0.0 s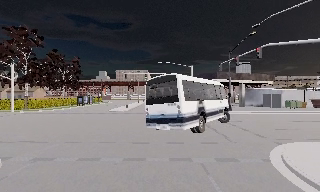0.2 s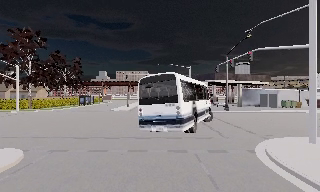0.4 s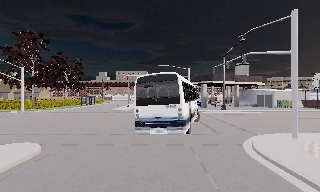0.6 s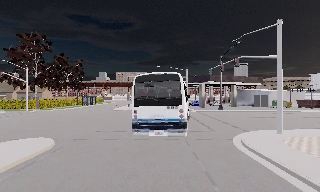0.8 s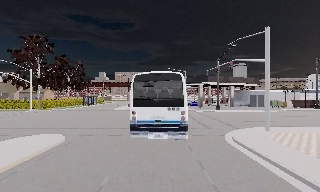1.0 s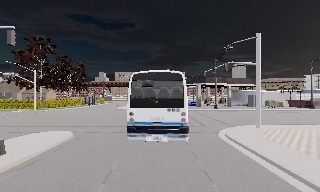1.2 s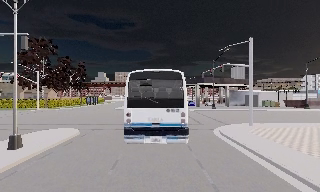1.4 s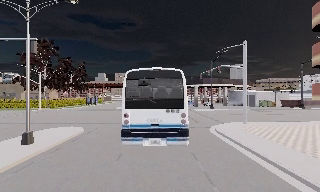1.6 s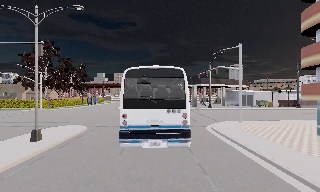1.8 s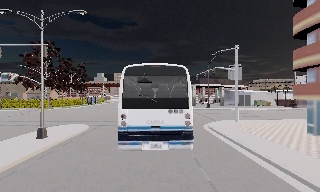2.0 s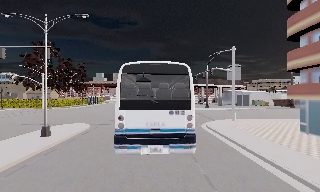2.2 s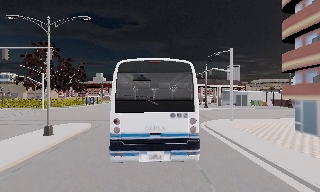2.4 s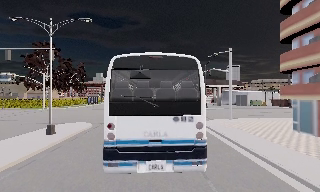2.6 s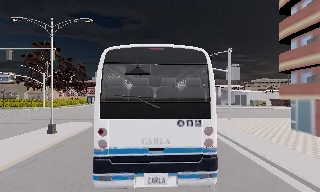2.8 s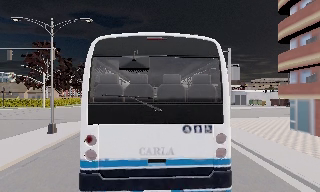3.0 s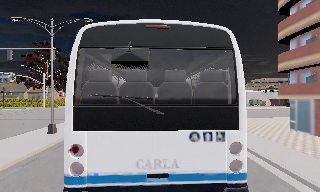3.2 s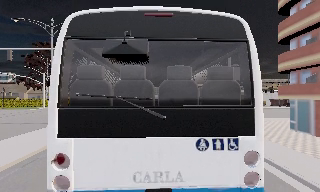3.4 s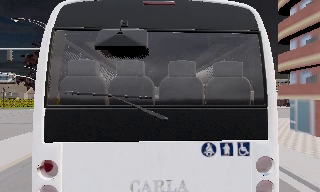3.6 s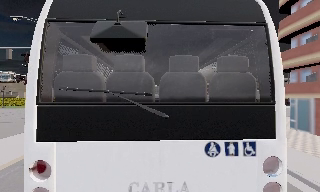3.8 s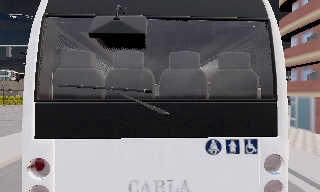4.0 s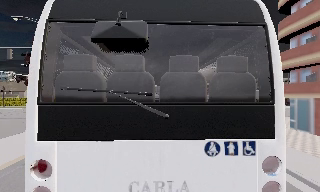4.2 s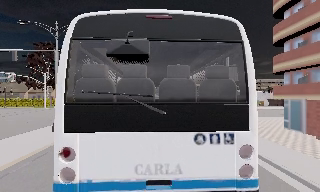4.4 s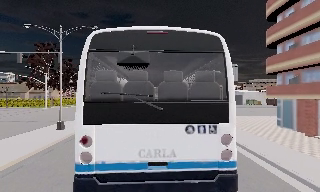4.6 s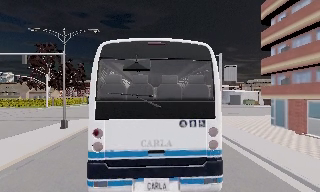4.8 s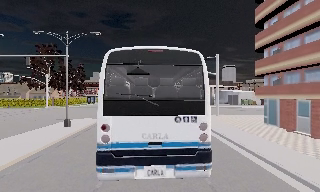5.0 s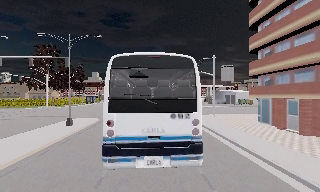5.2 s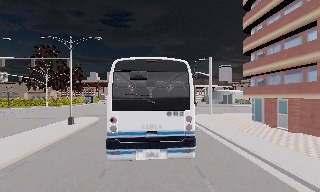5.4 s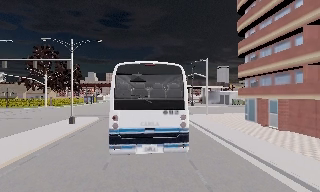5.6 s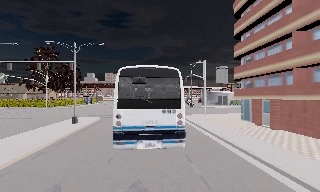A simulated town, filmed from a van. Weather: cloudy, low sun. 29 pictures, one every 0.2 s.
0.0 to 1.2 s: The camera travels backward, about 7 m, so what stands in front gets smaller.
1.2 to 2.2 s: The camera travels backward, about 3 m, so what stands in front gets smaller. It loses speed.
2.2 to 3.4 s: The camera shifts only a little, or ends up much as it began.
3.4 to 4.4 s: The camera travels backward, about 1 m, so what stands in front gets smaller. It gains speed.
4.4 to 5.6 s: The camera travels backward, about 4 m, so what stands in front gets smaller.
The film runs backward here.
